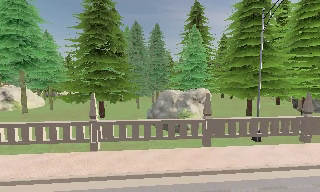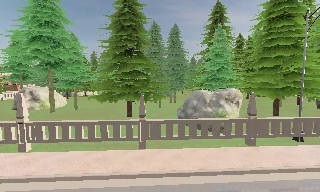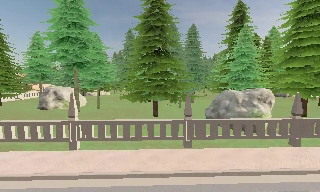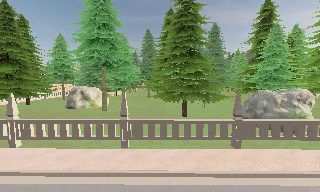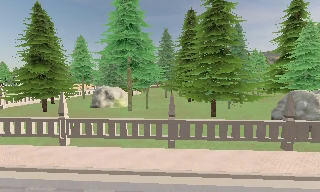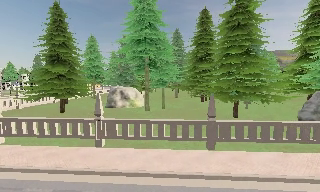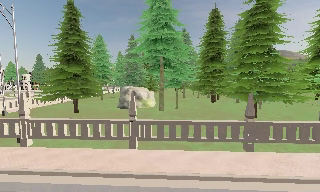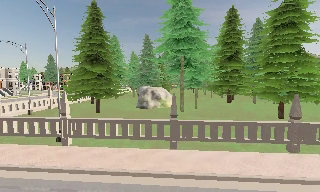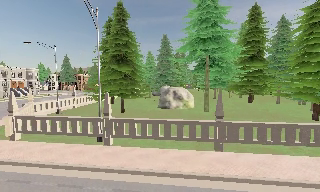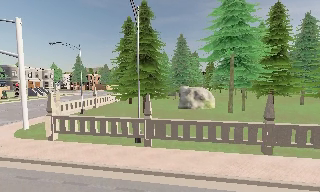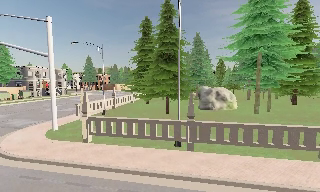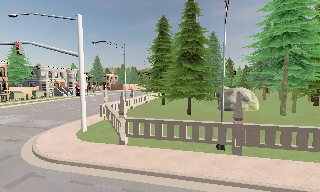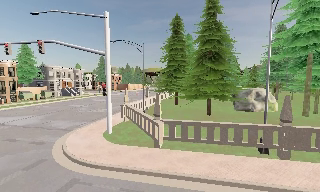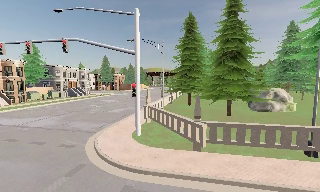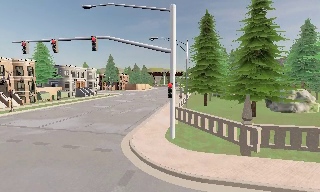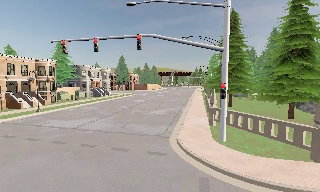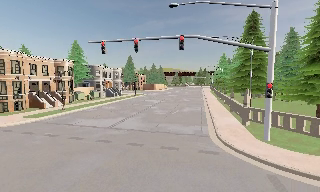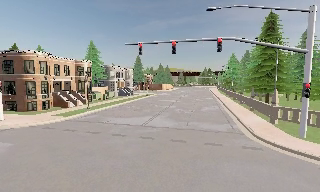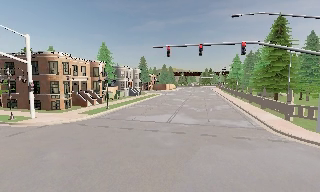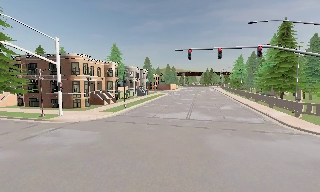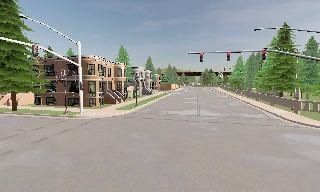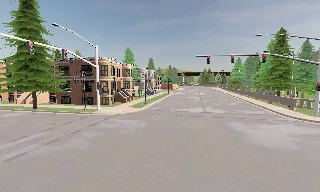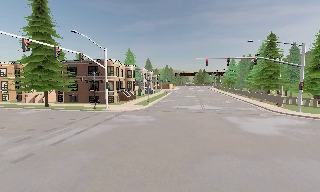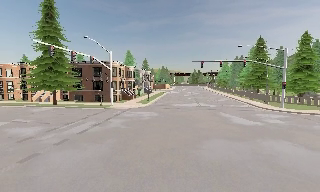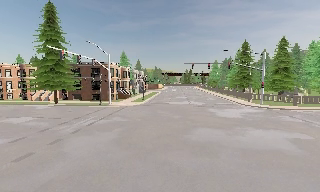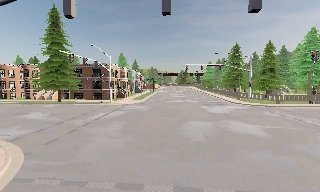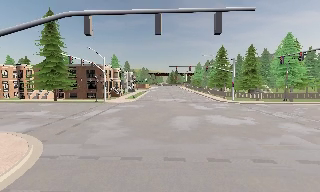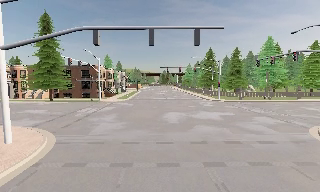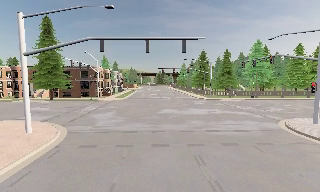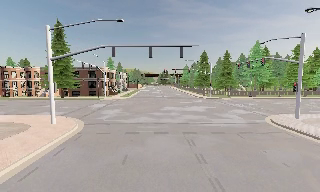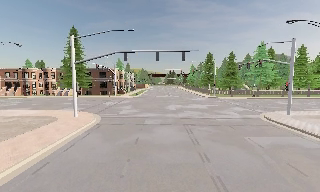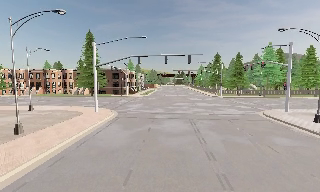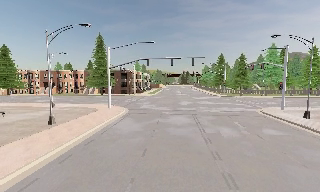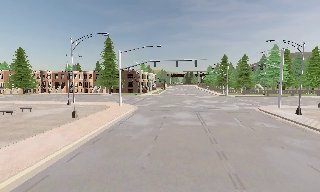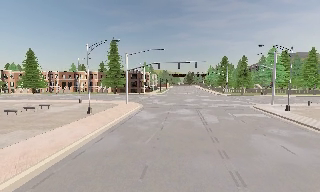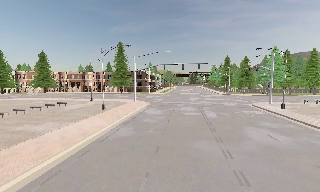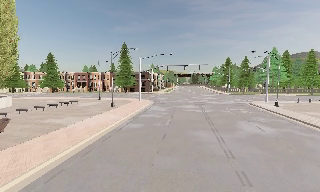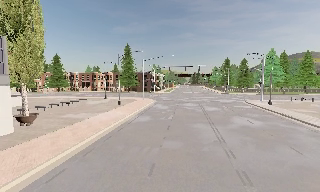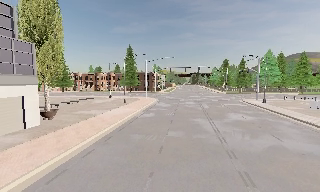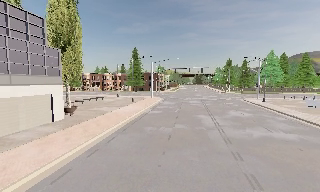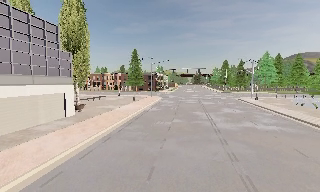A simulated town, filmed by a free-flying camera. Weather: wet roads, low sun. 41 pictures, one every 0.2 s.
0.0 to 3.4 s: The camera swings to its left by about 20 degrees, and the scene slides to the right. It travels to its left, about 35 m, so close, fixed things drift to the right.
3.4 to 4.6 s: The camera travels backward and to its left, about 14 m, so what stands in front gets smaller.
4.6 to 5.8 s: The scene slides to the left, as the camera pans about 10 degrees to its right. It travels backward, about 13 m, so what stands in front gets smaller.
5.8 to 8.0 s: The camera pans to its left, which is counterclockwise from overhead, by about 10 degrees. It travels backward, about 25 m, so what stands in front gets smaller.
The film runs forward here.
